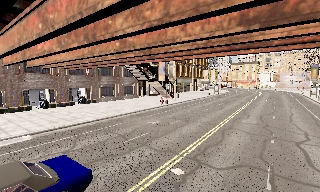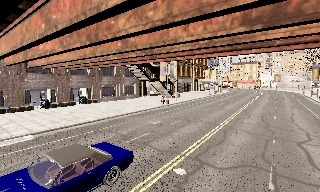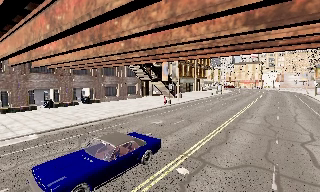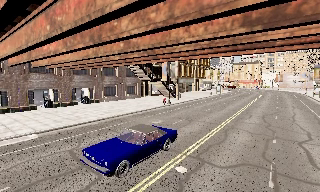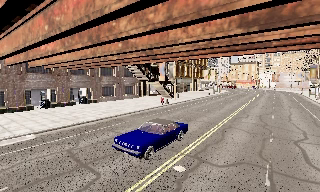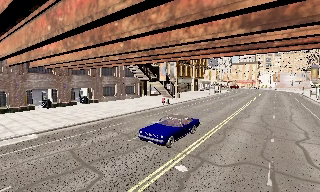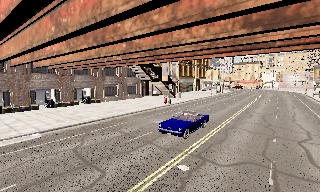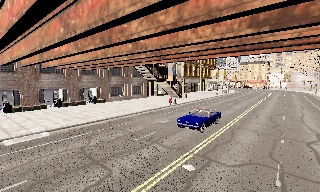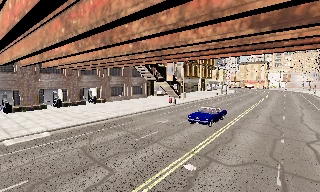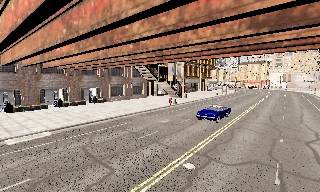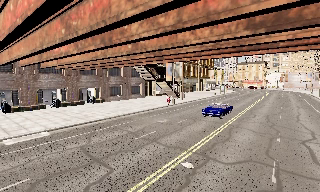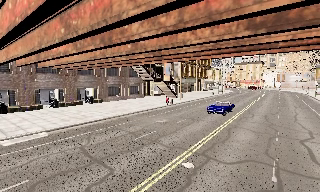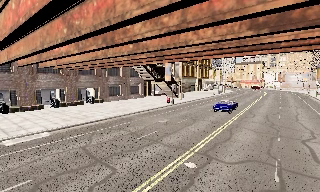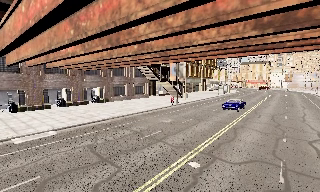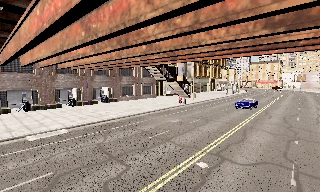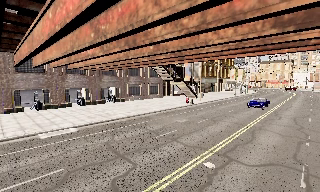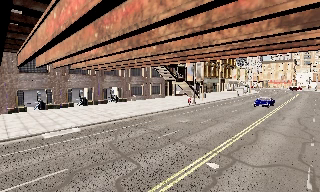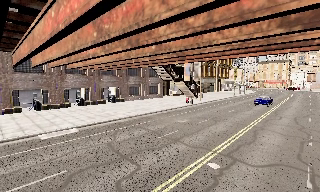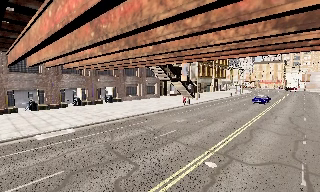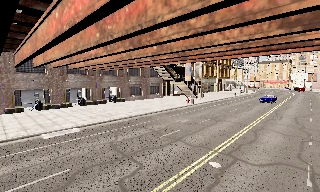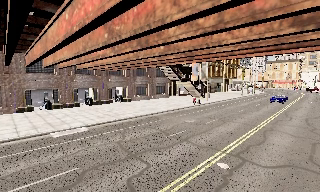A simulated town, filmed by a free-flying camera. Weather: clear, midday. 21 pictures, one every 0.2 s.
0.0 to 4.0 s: The camera travels to its left and backward, about 1 m, so close, fixed things drift to the right.
The film runs backward here.
